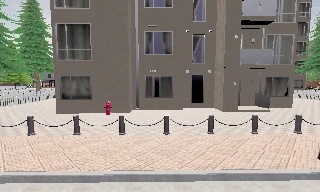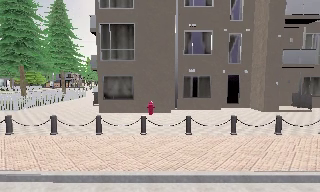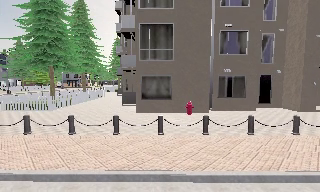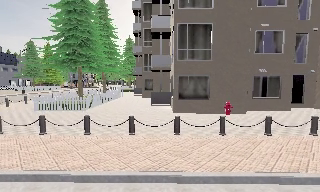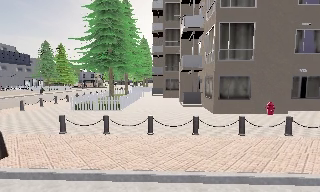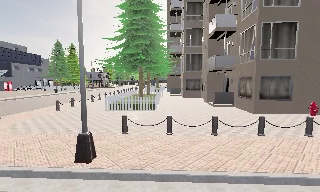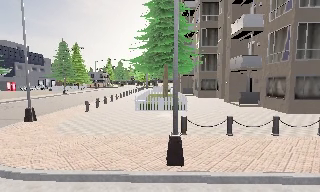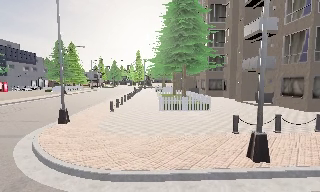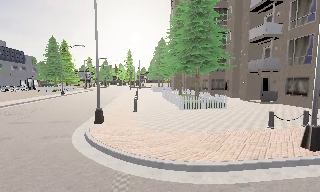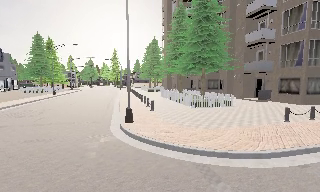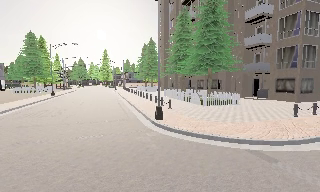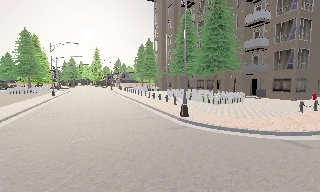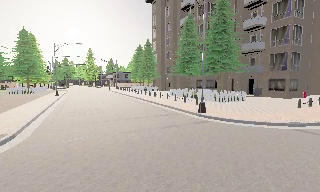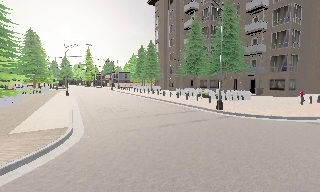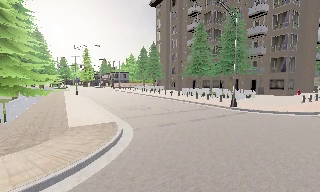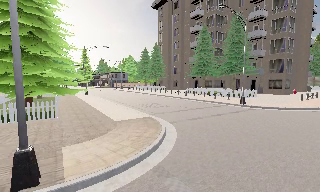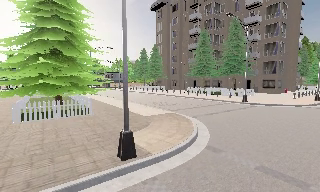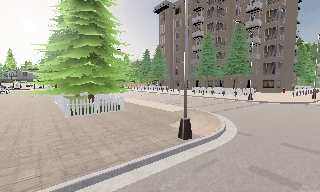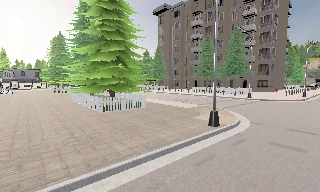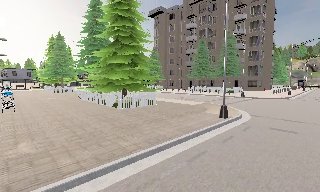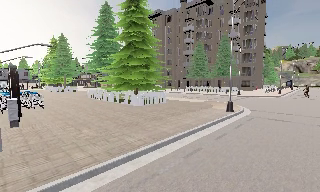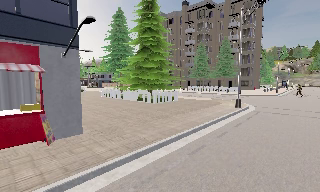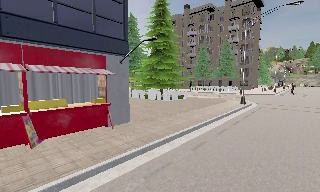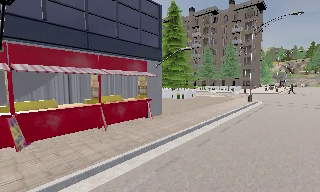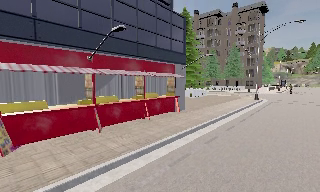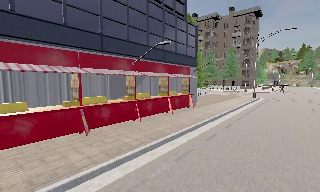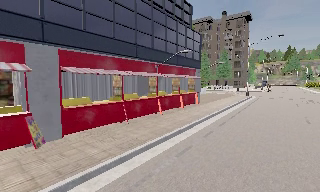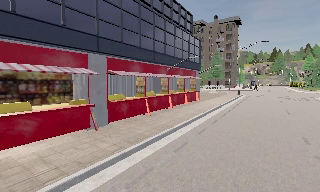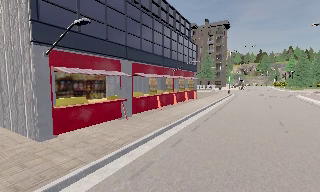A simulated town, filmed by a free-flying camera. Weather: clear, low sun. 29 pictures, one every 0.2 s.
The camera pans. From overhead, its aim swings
clockwise.
0.0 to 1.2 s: The camera travels to its left, about 14 m, so close, fixed things drift to the right.
1.2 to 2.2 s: The camera pans to its right, which is clockwise from overhead, by about 25 degrees. It travels to its left, about 12 m, so close, fixed things drift to the right.
2.2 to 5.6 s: The camera pans to its right, which is clockwise from overhead, by about 35 degrees. It travels to its left and backward, about 40 m, so close, fixed things drift to the right.
The film runs forward here.
